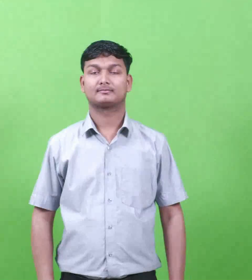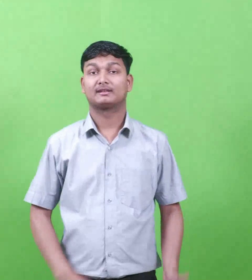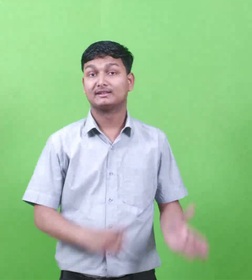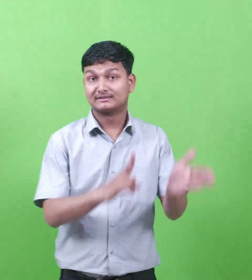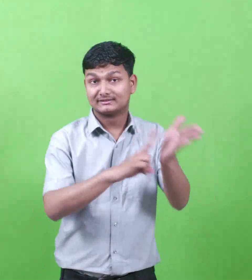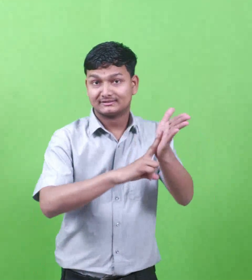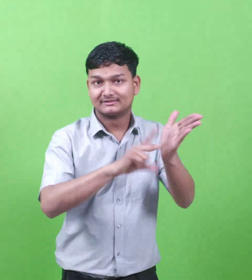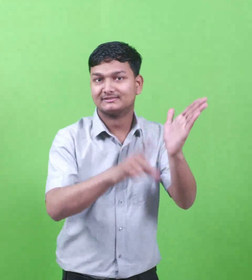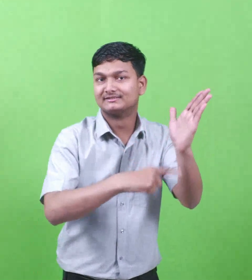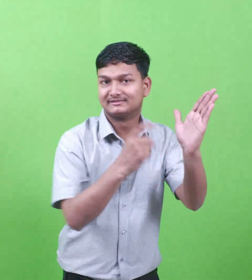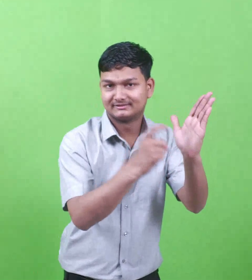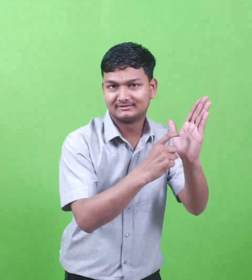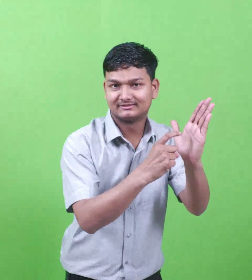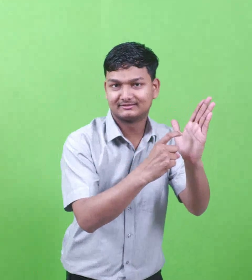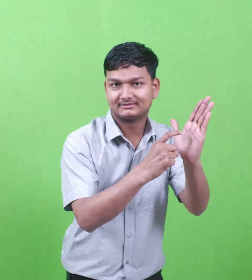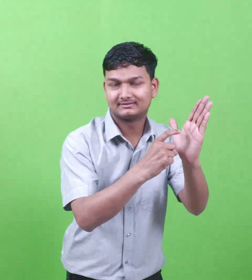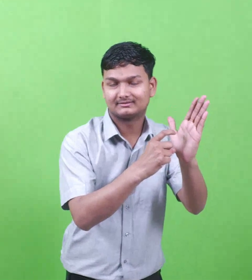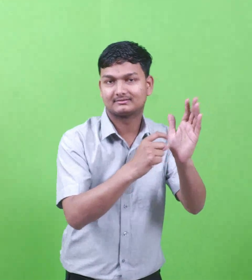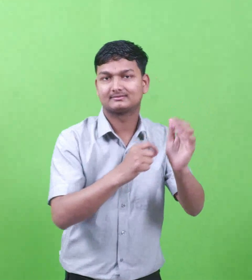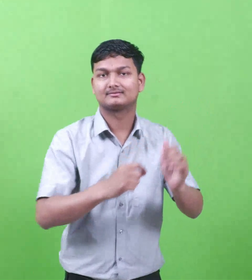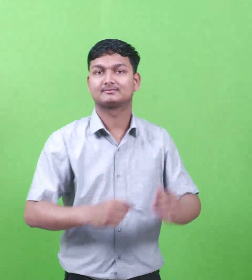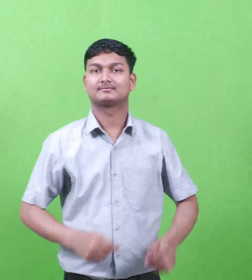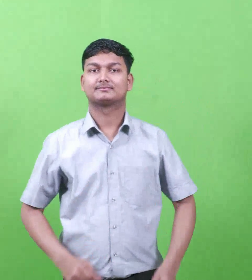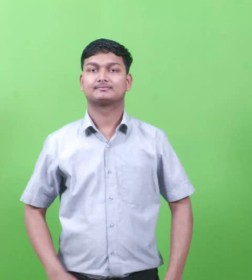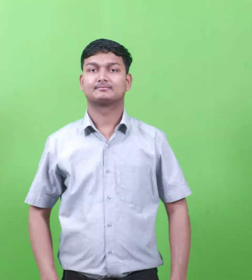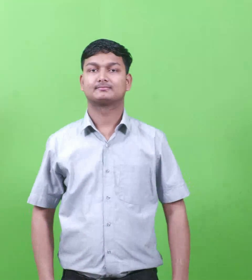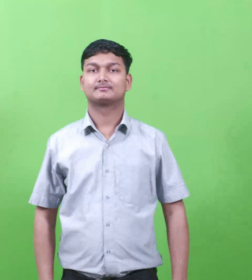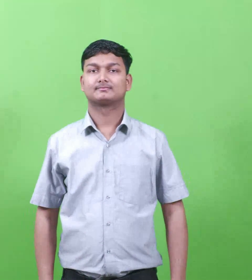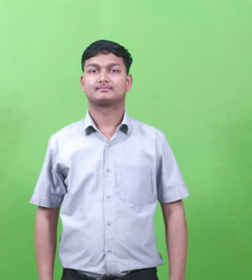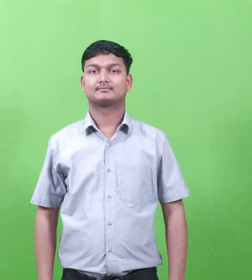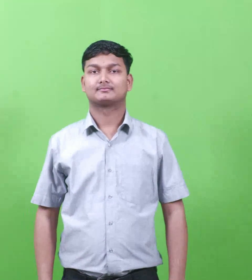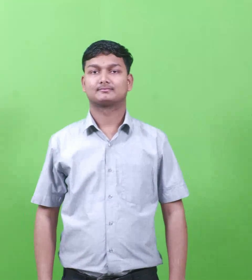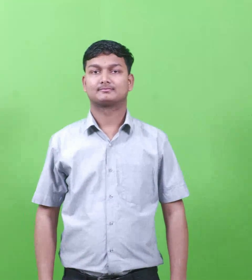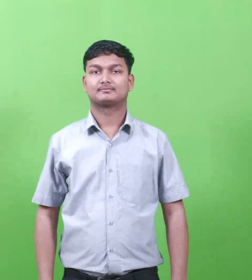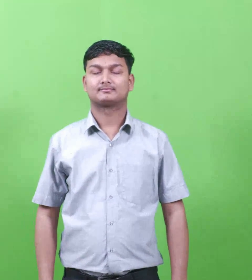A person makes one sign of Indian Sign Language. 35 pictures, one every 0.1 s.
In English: nicodemus
